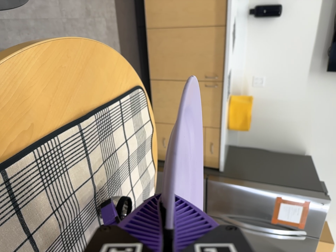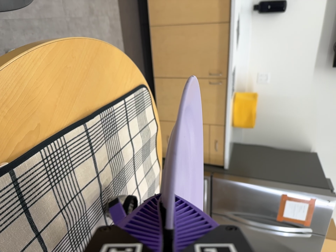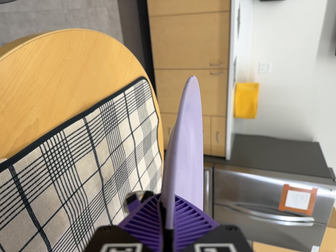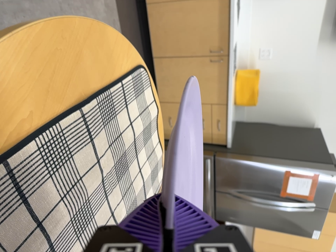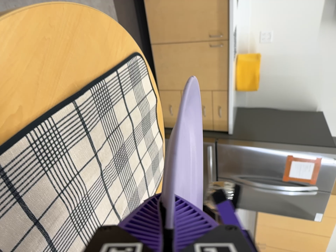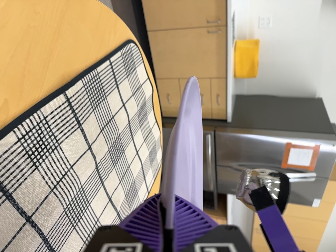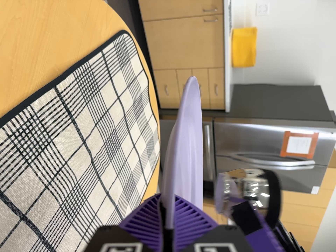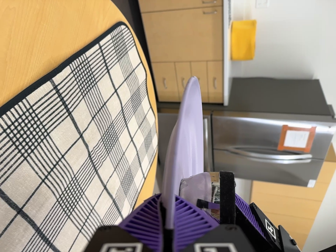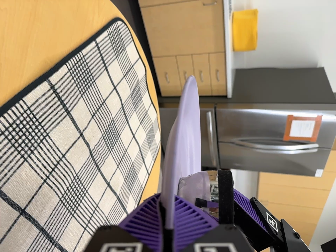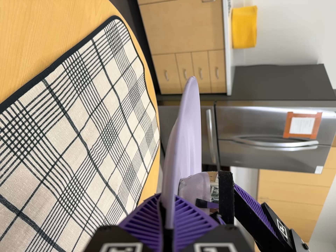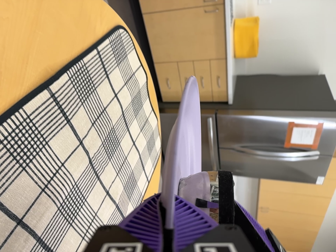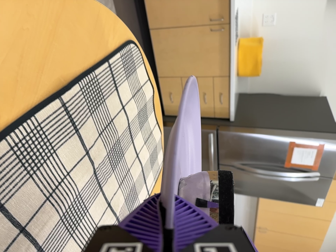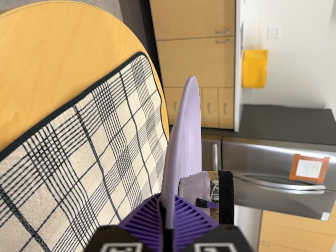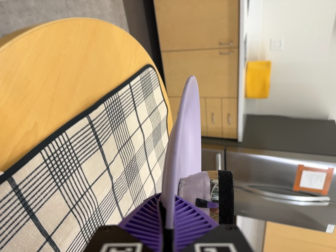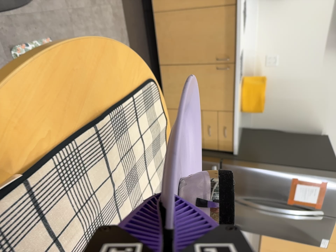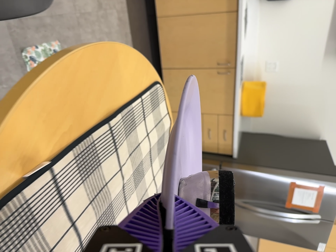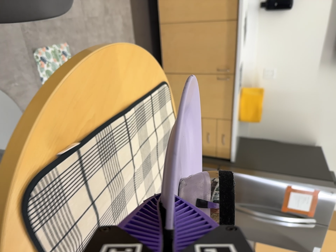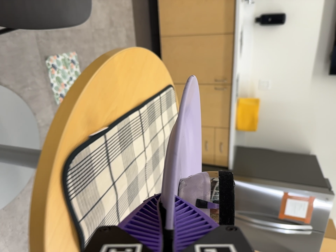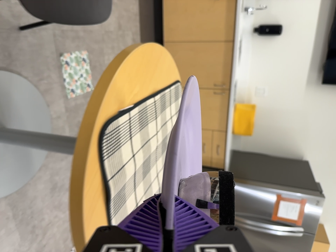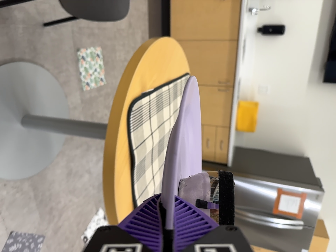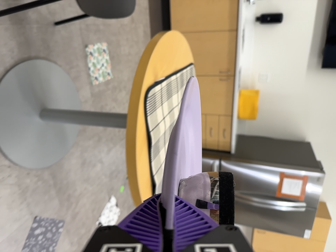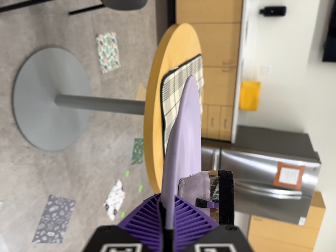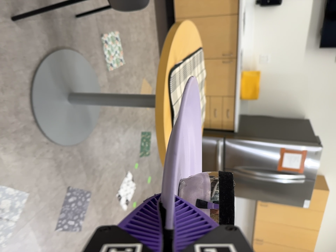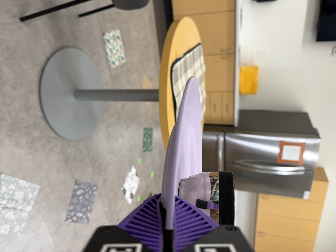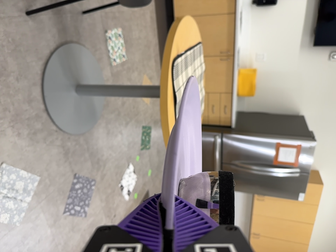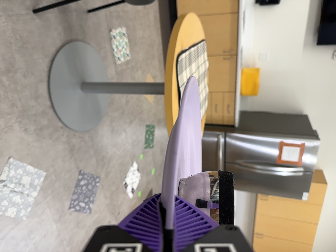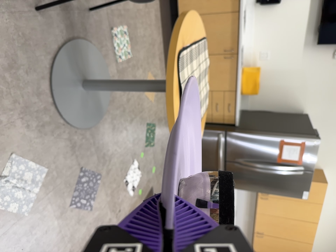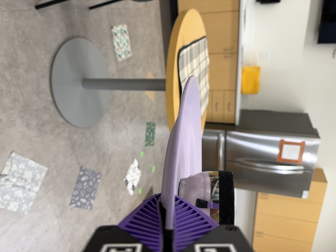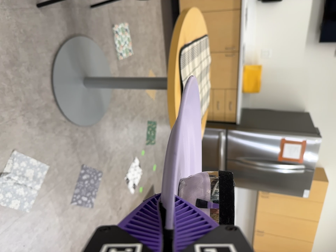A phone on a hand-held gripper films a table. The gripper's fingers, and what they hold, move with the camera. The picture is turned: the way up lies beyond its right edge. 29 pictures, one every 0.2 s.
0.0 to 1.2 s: The camera travels forward, about 7 cm, so what stands in front looms larger. Its aim tips toward the bottom of its view by about 15 degrees, and the scene shifts upward.
1.2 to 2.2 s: The camera shifts only a little, or ends up much as it began.
2.2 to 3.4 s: The camera travels backward and to its left, about 28 cm, so what stands in front gets smaller. Its aim tips toward the top of its view by about 10 degrees.
3.4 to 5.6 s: The camera travels backward and toward the bottom of its view, about 70 cm, so what stands in front gets smaller.
The film runs backward here.
